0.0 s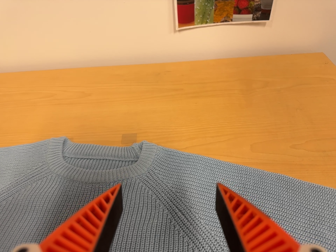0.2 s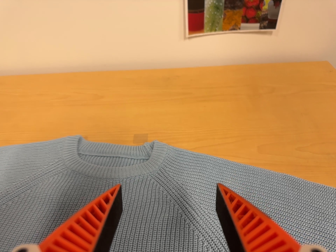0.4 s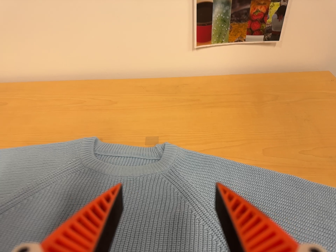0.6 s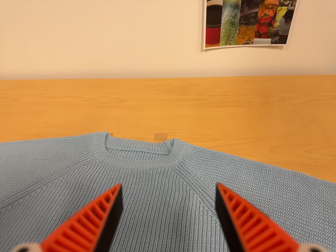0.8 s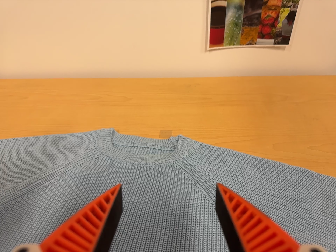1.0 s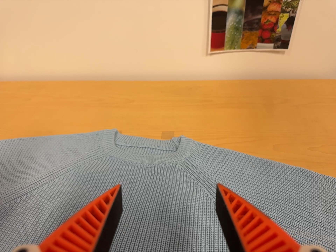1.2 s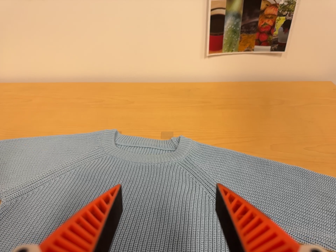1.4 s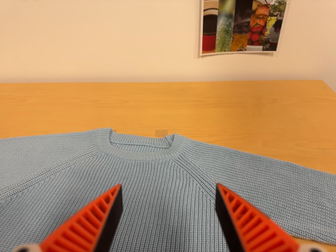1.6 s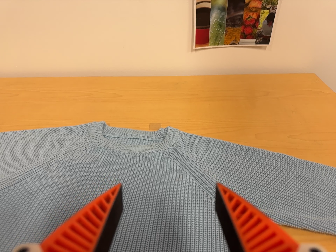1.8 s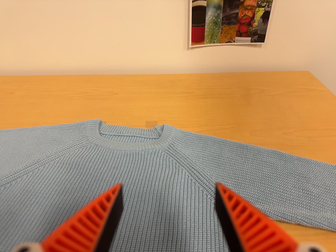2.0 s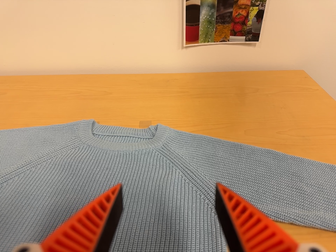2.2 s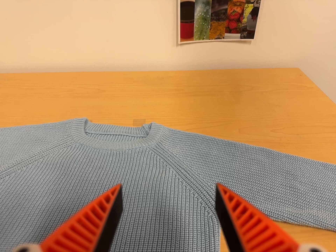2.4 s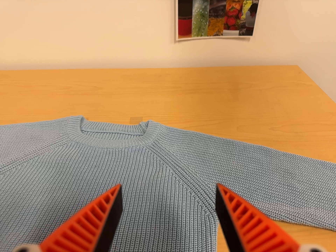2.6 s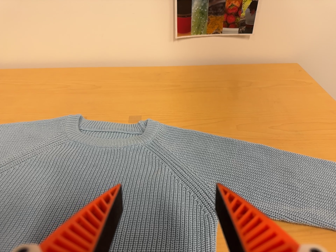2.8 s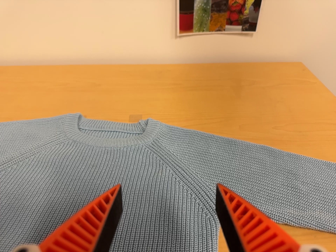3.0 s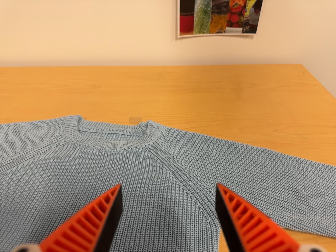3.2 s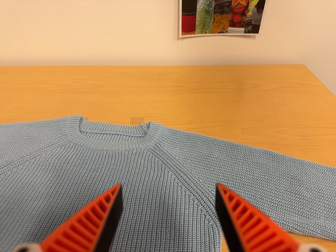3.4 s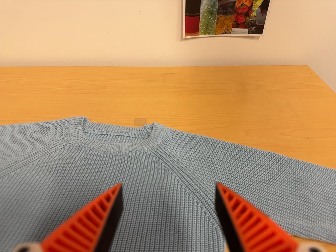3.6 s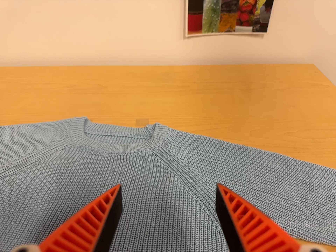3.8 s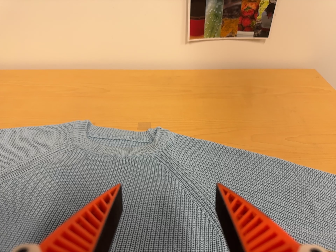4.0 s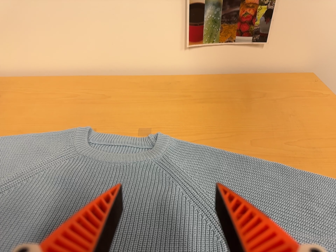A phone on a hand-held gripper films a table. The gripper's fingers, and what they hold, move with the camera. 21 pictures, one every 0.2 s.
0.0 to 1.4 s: The camera travels backward, toward the bottom of its view and to its left, about 14 cm, so what stands in front gets smaller. Its aim tips toward the top of its view by about 10 degrees.
1.4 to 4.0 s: The camera shifts only a little, or ends up much as it began.
The film runs forward here.
